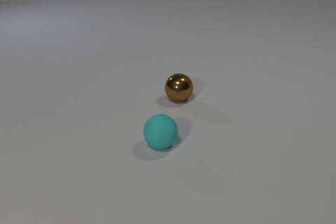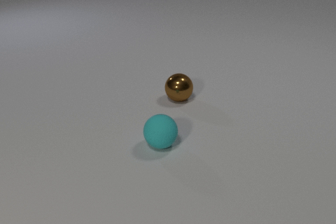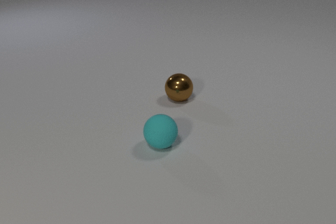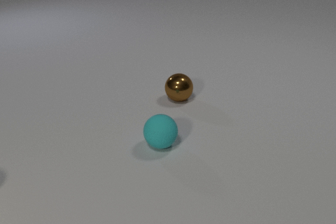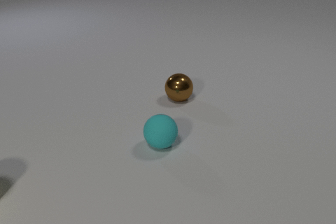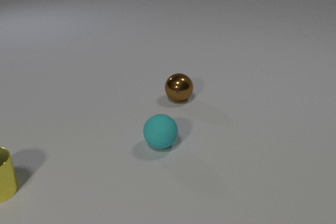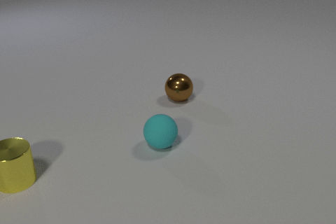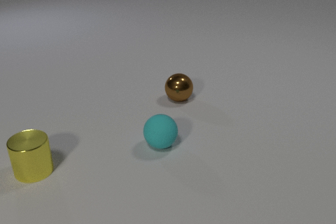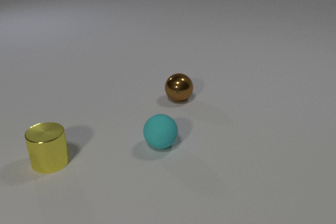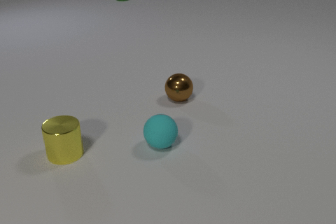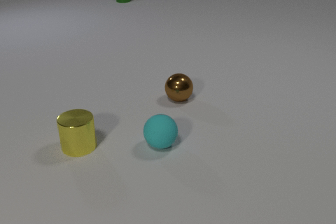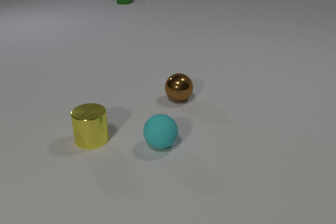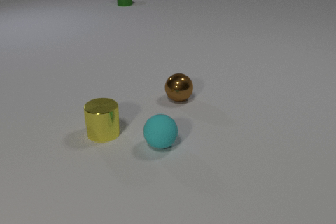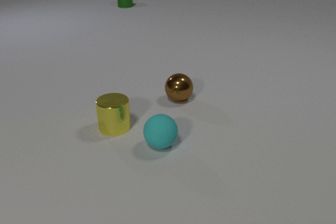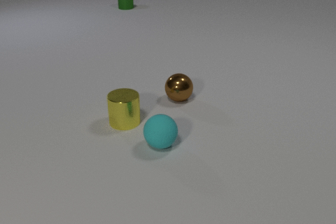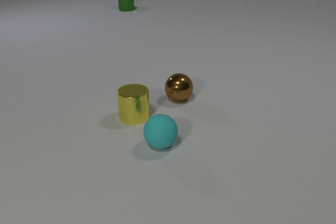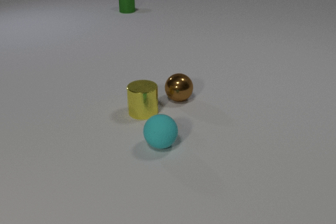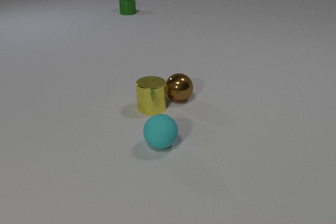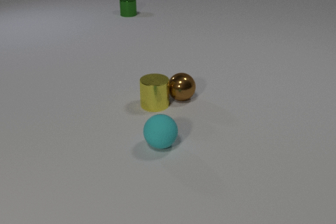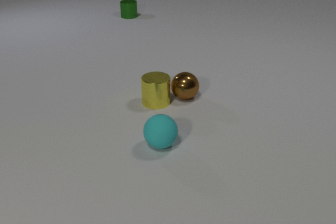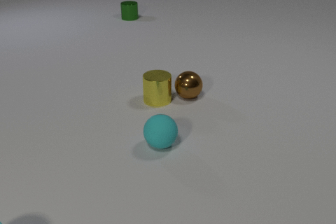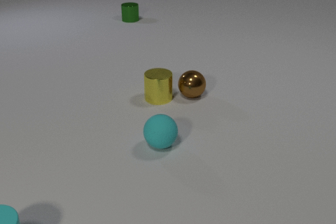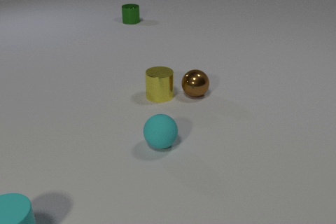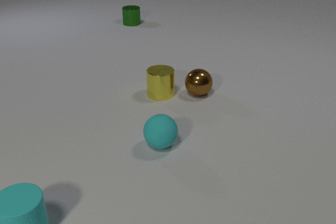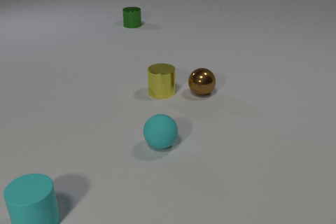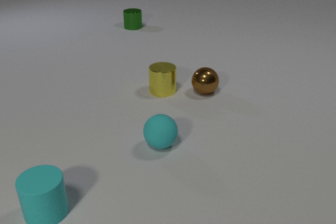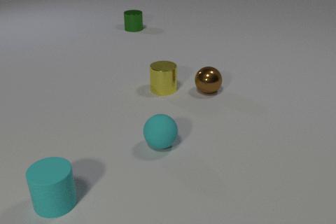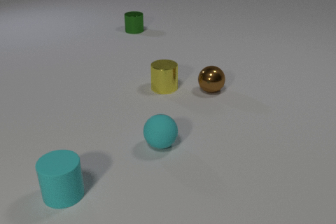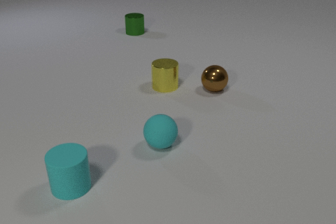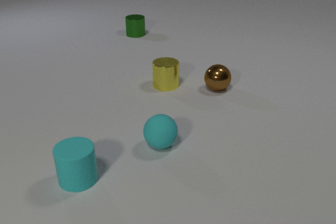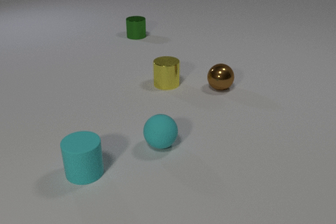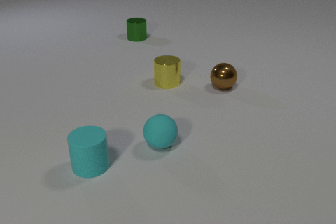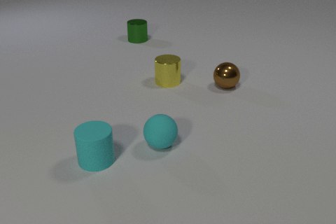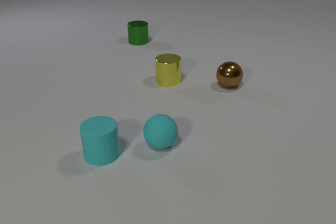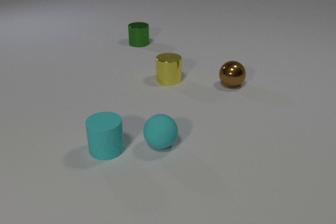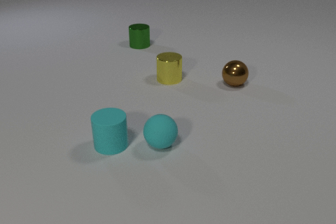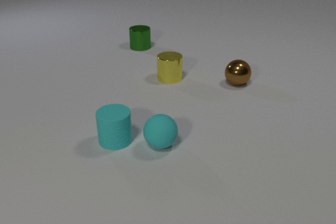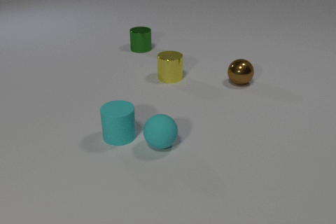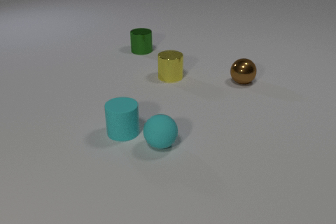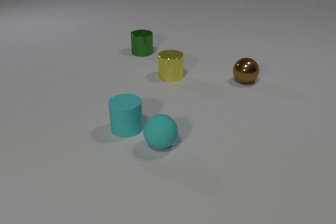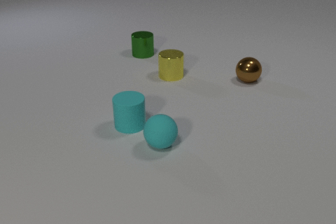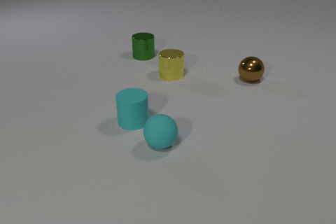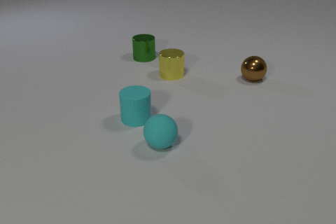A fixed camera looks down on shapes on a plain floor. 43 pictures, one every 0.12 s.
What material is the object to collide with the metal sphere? metal.
How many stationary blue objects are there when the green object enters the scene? 0.
How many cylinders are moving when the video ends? 3.
0.00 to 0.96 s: The yellow metal cylinder comes in at the left edge, slides to the right and away from the camera. The green metal cylinder comes in at the top edge, slides toward the camera.
0.96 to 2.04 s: The yellow metal cylinder slides to the right and away from the camera. The green metal cylinder slides toward the camera.
2.04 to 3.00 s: The yellow metal cylinder slides away from the camera. The brown metal sphere rolls to the right and away from the camera. The green metal cylinder slides toward the camera. The cyan rubber cylinder comes in at the bottom edge, slides to the right and away from the camera. The yellow metal cylinder and the brown metal sphere collide.
3.00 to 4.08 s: The yellow metal cylinder slides away from the camera. The brown metal sphere rolls to the right and away from the camera. The green metal cylinder slides toward the camera. The cyan rubber cylinder slides away from the camera and to the right.
4.08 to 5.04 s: The yellow metal cylinder slides away from the camera. The brown metal sphere rolls to the right and away from the camera. The green metal cylinder slides toward the camera. The cyan rubber cylinder slides away from the camera and to the right.
